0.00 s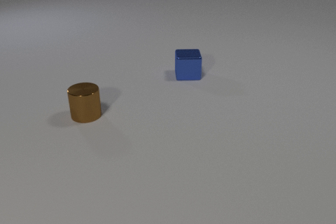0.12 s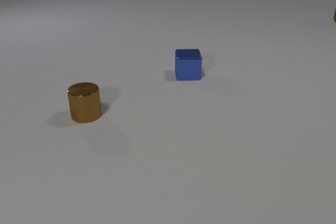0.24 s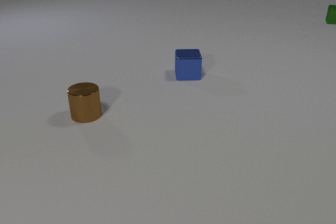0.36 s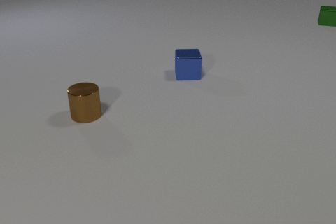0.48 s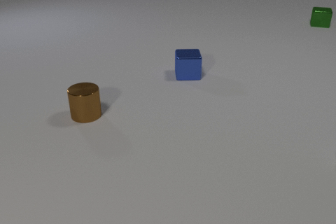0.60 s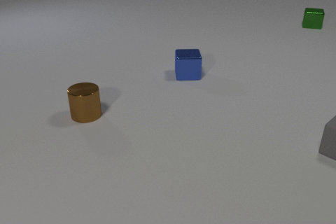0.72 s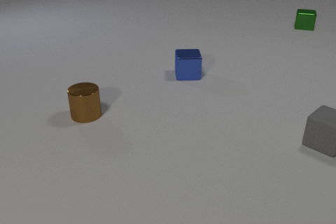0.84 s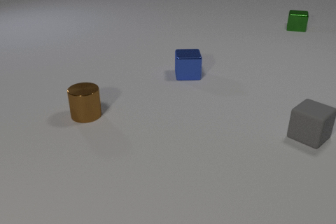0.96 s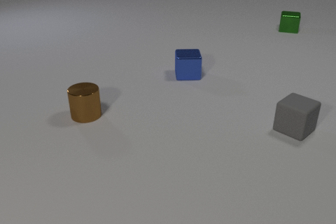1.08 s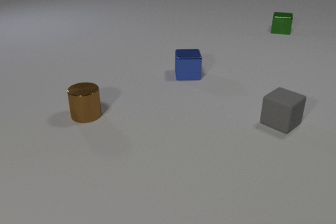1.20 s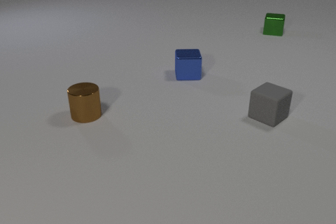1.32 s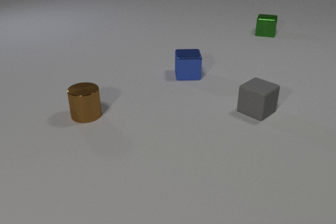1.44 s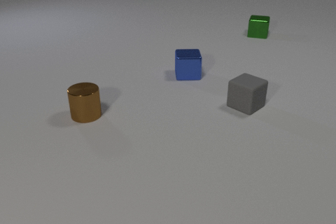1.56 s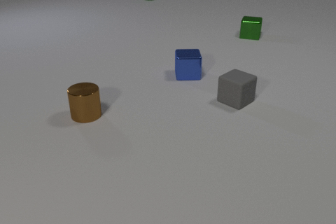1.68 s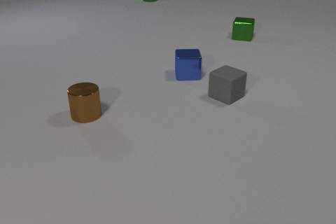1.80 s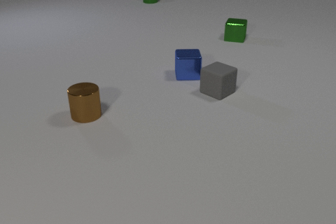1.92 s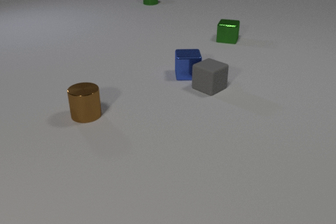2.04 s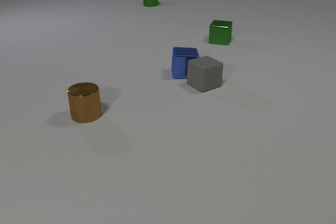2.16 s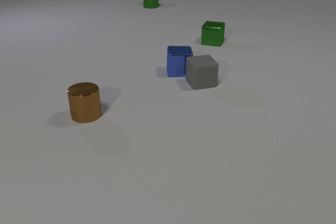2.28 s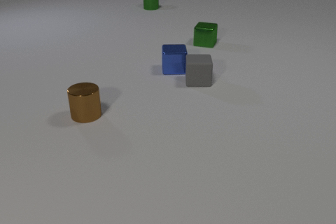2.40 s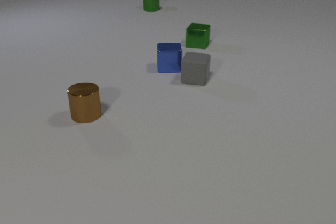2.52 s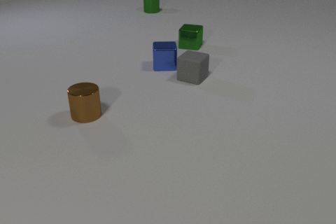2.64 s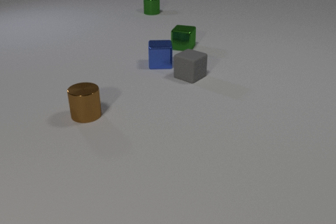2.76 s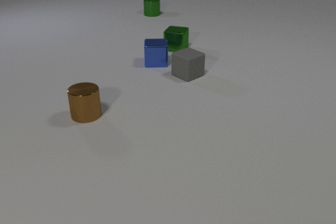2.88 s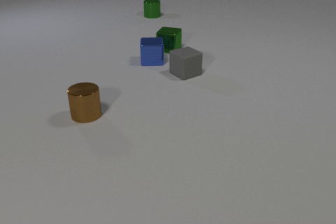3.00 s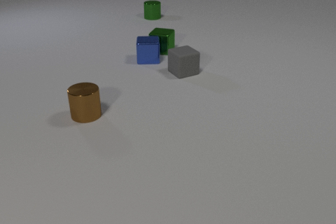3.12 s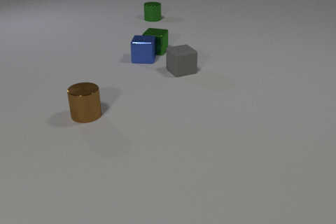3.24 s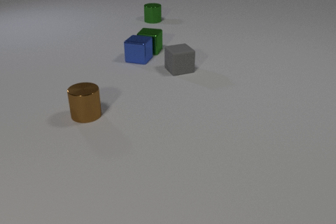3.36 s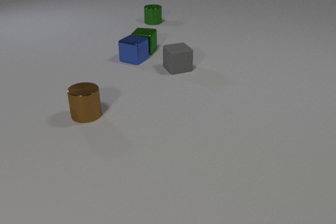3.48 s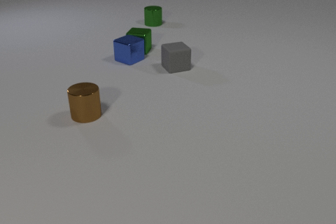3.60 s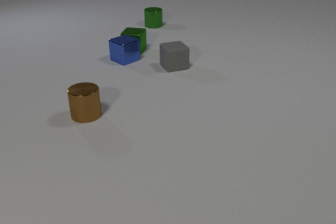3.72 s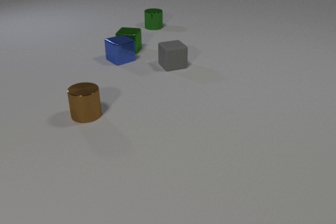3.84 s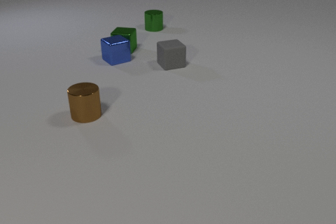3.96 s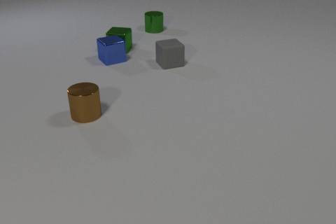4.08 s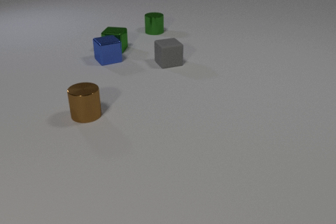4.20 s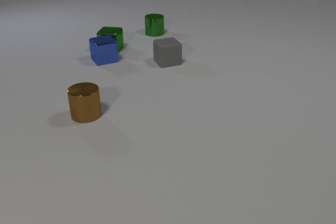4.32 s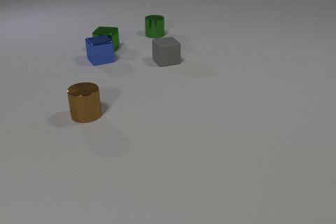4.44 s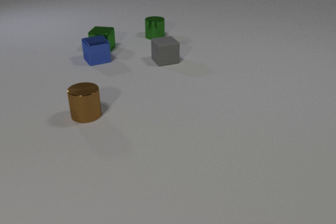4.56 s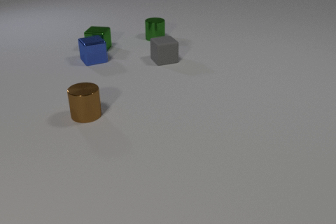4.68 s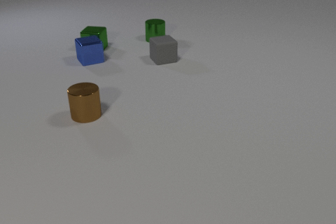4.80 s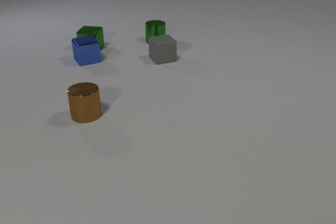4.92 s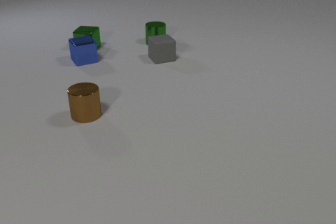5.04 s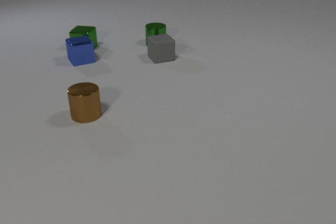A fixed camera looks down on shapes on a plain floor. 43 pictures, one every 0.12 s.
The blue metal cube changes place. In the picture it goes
to the left.
The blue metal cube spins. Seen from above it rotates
clockwise.
0.00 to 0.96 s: The gray rubber cube comes in at the right edge, slides to the left and away from the camera. The green metal cube comes in at the right edge, slides to the left and toward the camera.
0.96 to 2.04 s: The gray rubber cube slides to the left and away from the camera. The green metal cylinder comes in at the top edge, slides toward the camera. The green metal cube slides to the left and toward the camera. The gray rubber cube and the blue metal cube collide.
2.04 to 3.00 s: The gray rubber cube slides away from the camera and to the left, spins so that its near face slides to the left, clockwise seen from above. The blue metal cube slides to the left and away from the camera. The green metal cylinder slides toward the camera. The green metal cube slides to the left and toward the camera.
3.00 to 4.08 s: The gray rubber cube slides away from the camera and to the left. The blue metal cube slides to the left, spins so that its near face slides to the left, clockwise seen from above. The green metal cylinder slides toward the camera. The green metal cube slides to the left. The blue metal cube and the green metal cube collide.
4.08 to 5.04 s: The gray rubber cube slides away from the camera and to the left. The blue metal cube slides to the left. The green metal cylinder slides toward the camera. The green metal cube slides to the left.
What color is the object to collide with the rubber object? blue.
How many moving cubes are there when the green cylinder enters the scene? 2.
What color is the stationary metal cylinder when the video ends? brown.
